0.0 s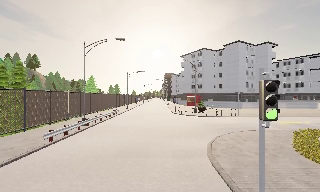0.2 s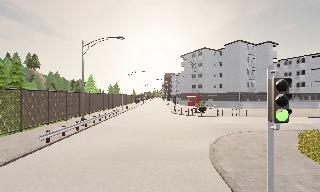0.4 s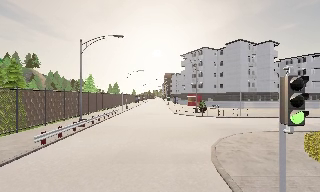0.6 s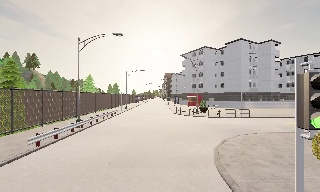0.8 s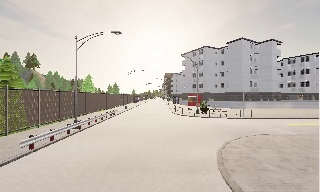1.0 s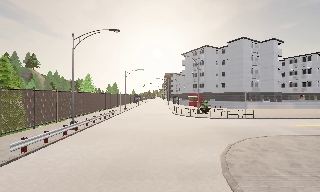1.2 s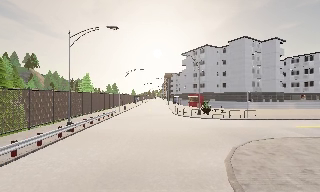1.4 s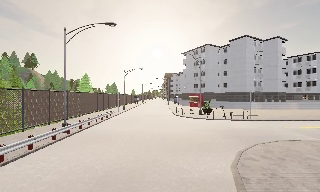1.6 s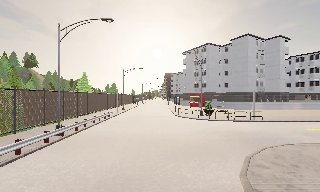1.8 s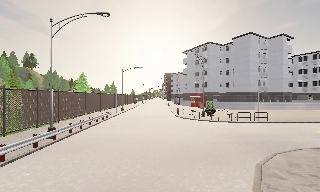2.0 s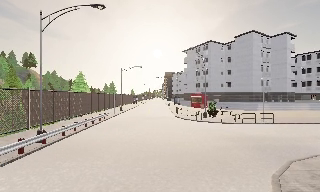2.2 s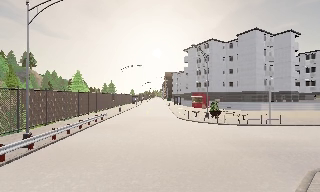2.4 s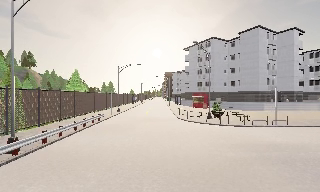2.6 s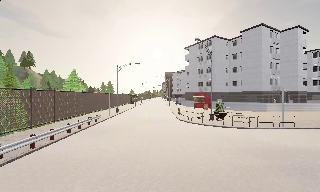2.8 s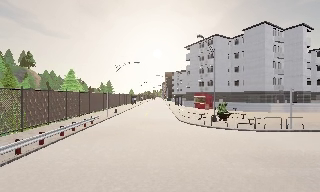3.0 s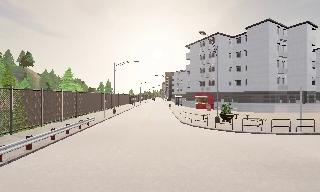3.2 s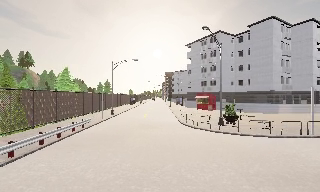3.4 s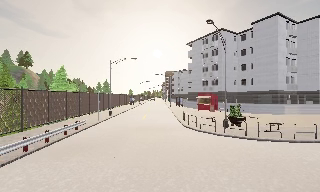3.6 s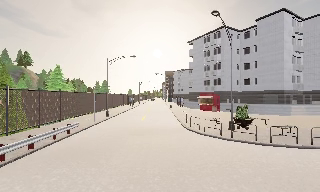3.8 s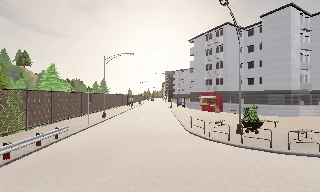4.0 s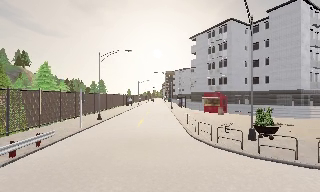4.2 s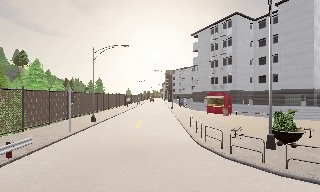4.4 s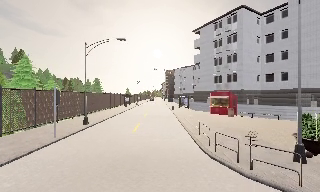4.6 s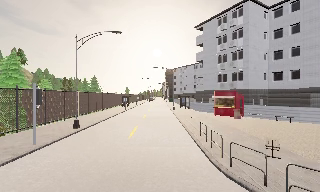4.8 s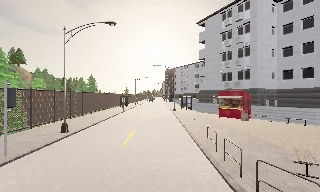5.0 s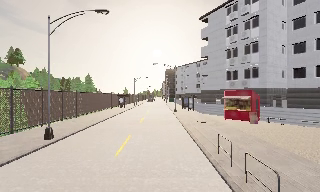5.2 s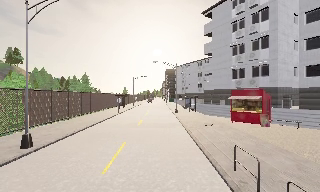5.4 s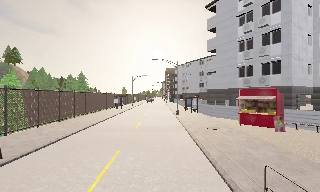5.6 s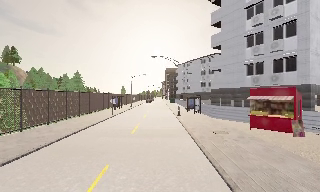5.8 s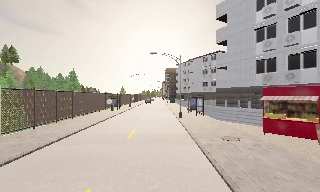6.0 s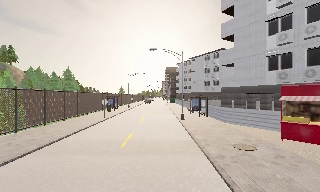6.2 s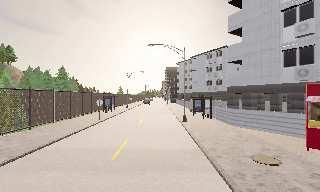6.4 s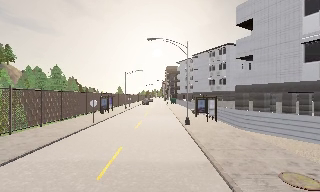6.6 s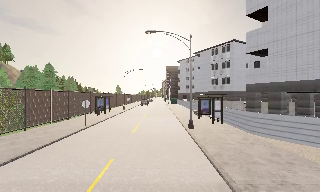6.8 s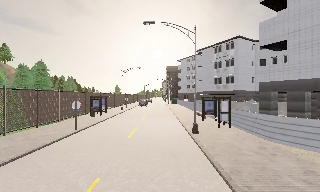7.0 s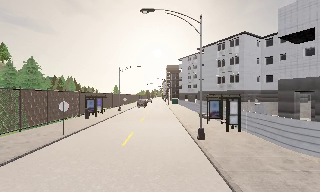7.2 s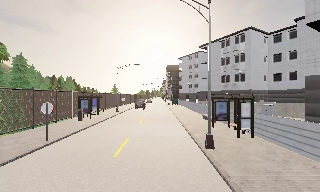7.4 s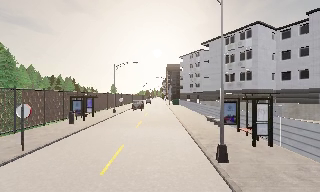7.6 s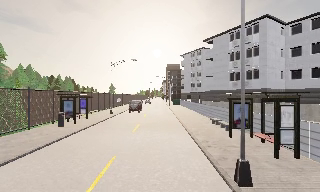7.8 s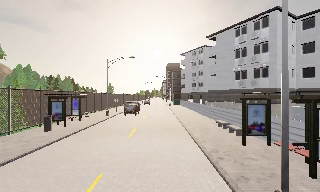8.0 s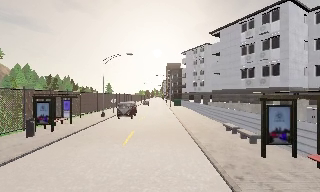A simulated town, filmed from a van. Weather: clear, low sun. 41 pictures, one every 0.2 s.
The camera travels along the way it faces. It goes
forward.
0.0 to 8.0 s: The camera travels forward, about 45 m, so what stands in front looms larger. It gains speed.
The film runs forward here.
